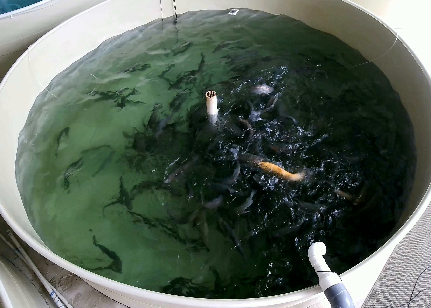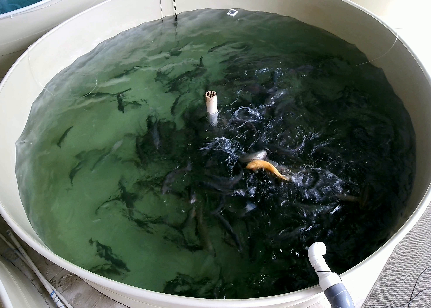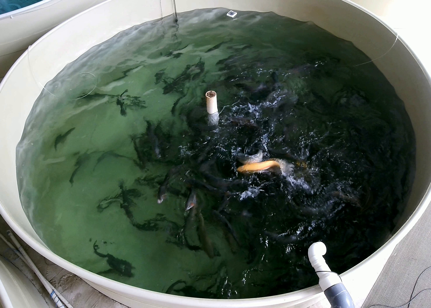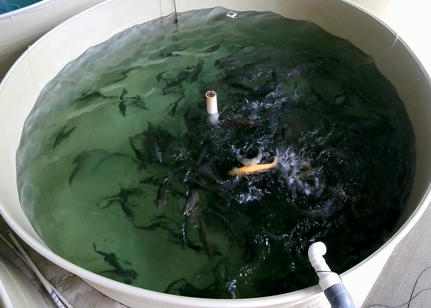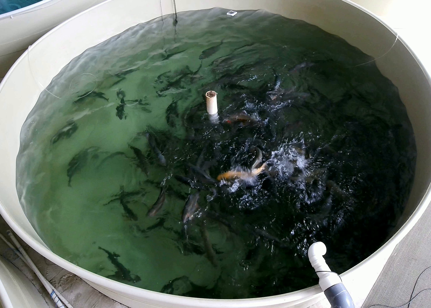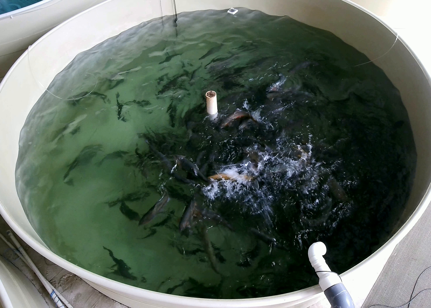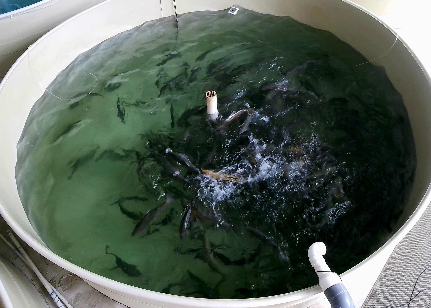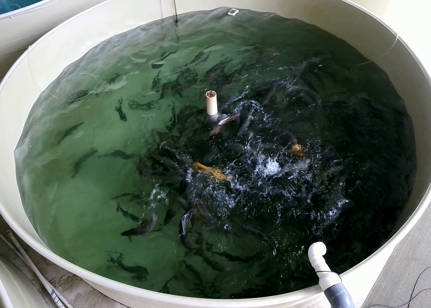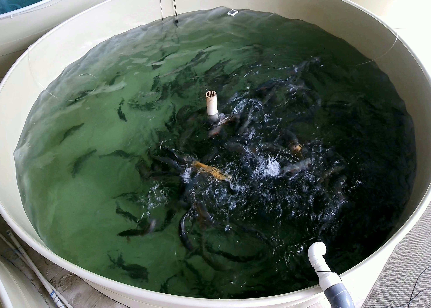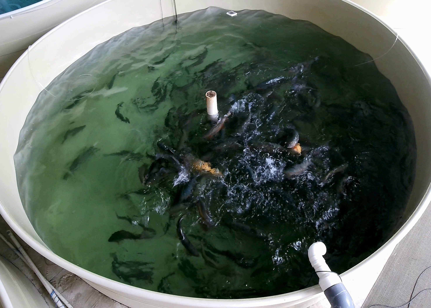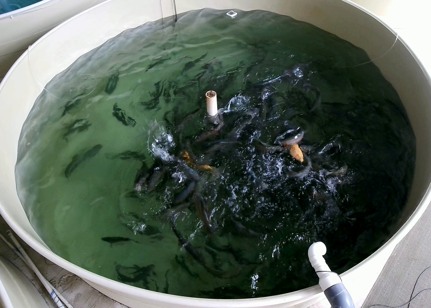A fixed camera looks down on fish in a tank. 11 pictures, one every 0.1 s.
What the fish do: Strong feeding.
